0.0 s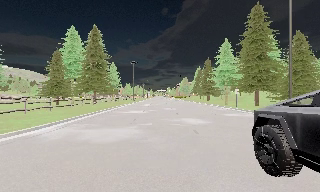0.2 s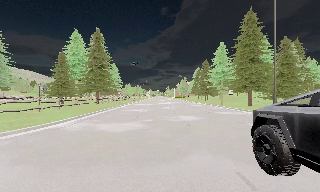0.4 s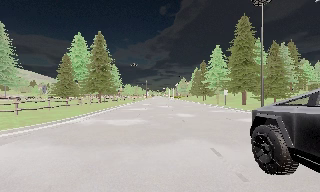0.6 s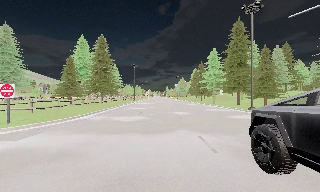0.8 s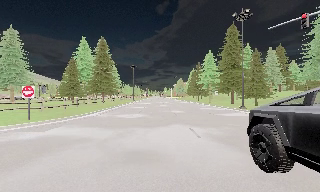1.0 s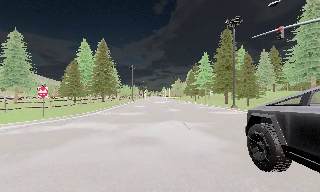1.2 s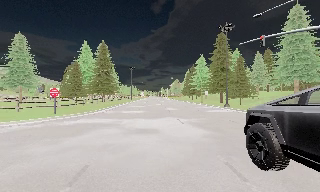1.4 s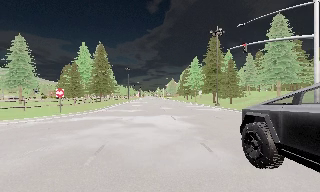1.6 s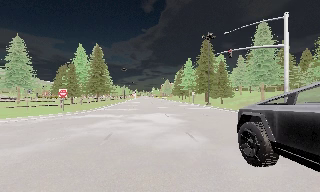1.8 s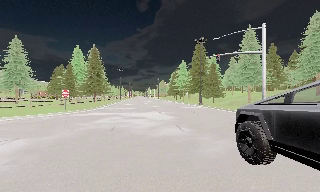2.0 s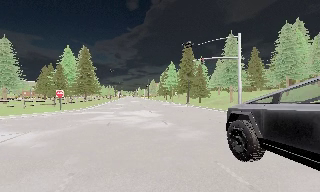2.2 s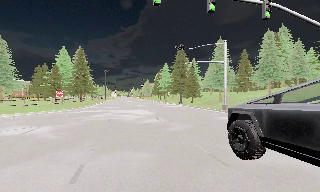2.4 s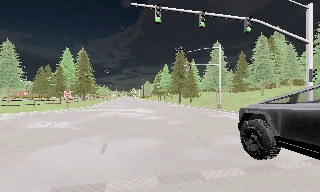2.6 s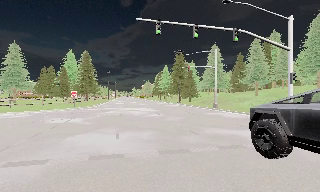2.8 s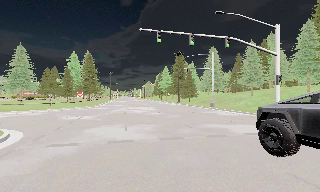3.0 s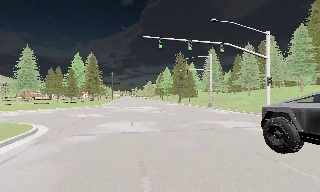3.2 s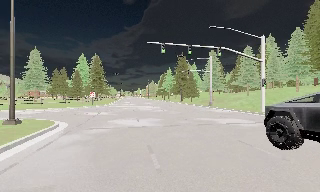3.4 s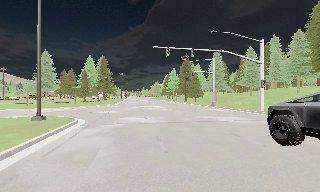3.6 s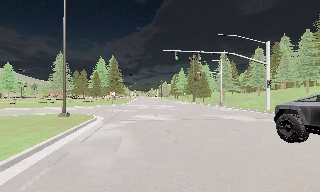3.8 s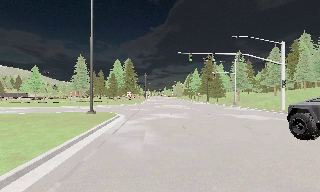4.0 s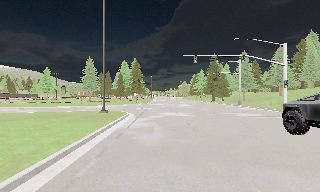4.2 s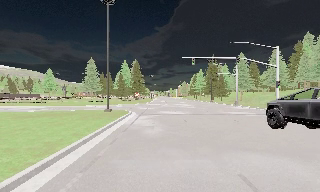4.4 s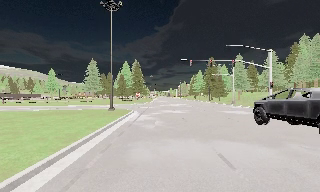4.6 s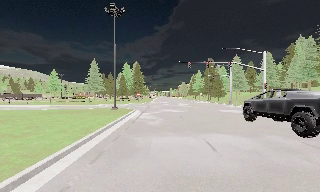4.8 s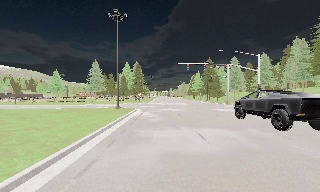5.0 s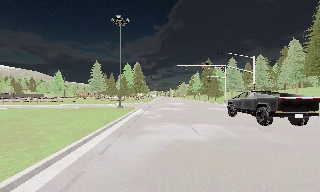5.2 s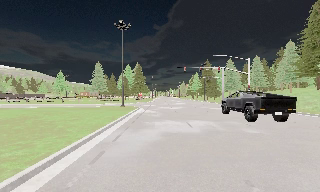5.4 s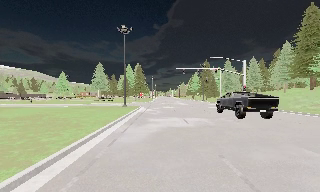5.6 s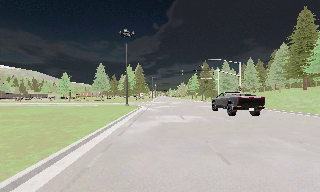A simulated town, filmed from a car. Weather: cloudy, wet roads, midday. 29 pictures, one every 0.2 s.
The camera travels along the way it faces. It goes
backward.
0.0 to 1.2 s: The camera travels backward, about 10 m, so what stands in front gets smaller.
1.2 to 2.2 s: The camera pans to its right, which is clockwise from overhead, by about 10 degrees. It travels backward, about 8 m, so what stands in front gets smaller.
2.2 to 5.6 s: The scene slides to the right, as the camera pans about 15 degrees to its left. It travels backward, about 25 m, so what stands in front gets smaller.
The film runs backward here.
